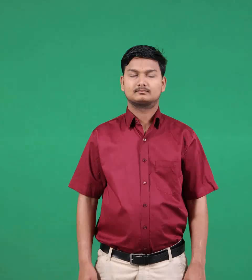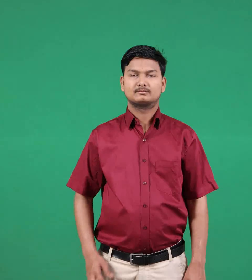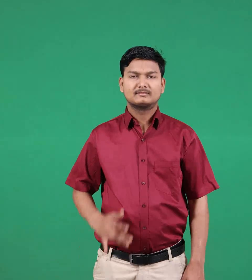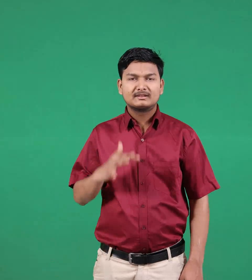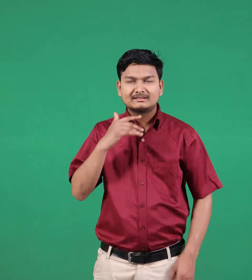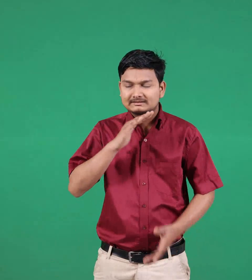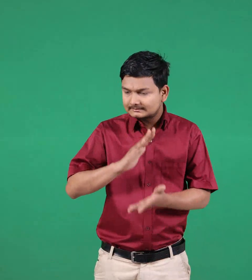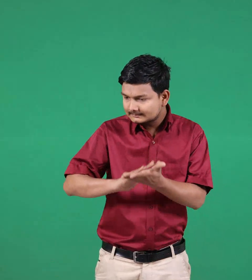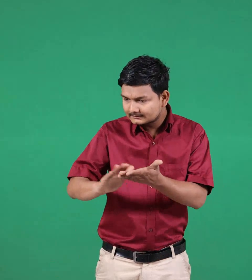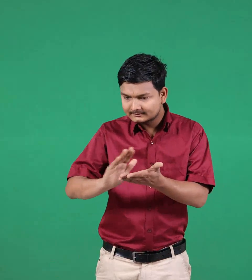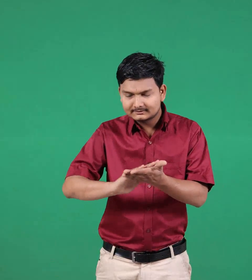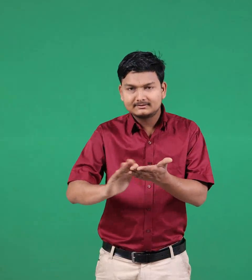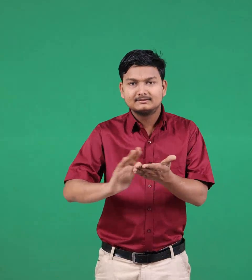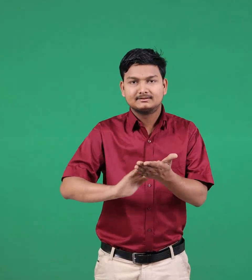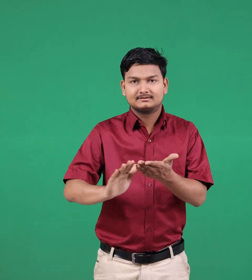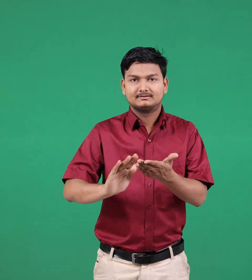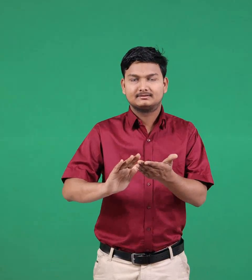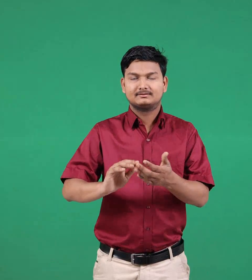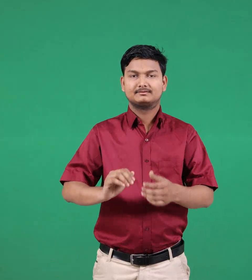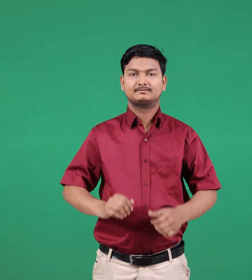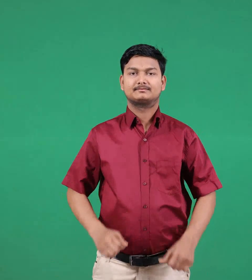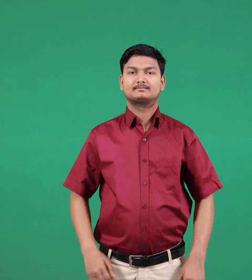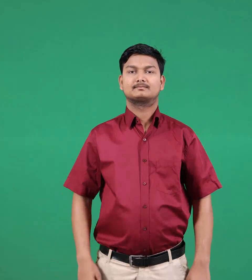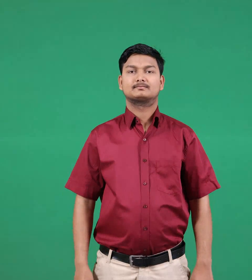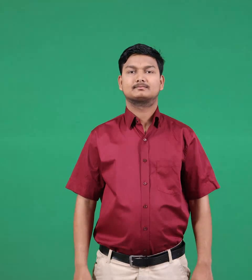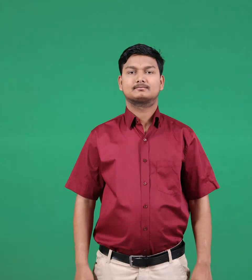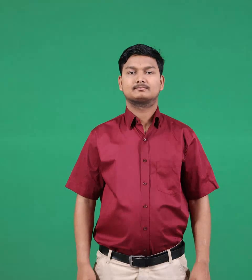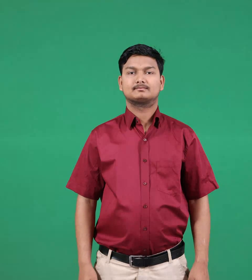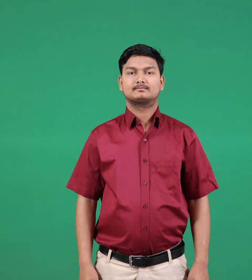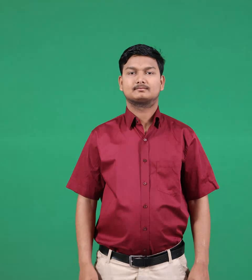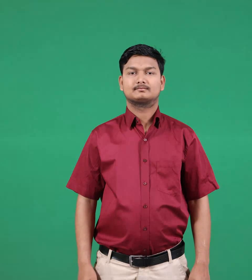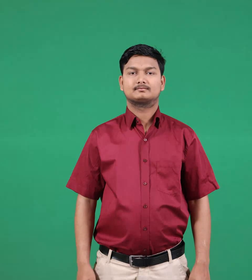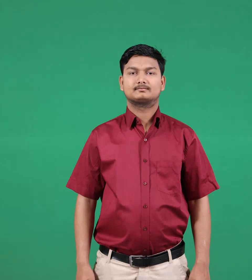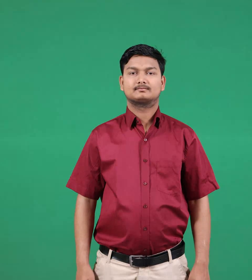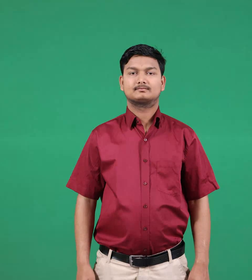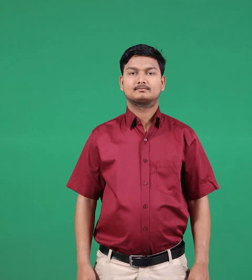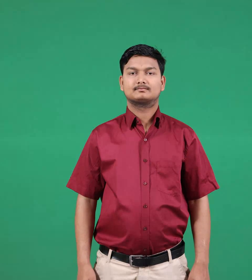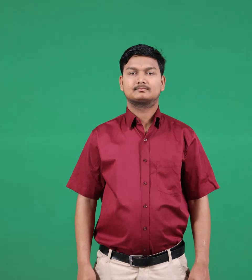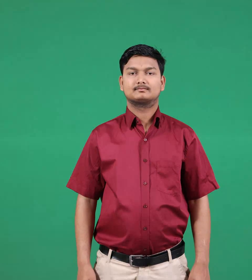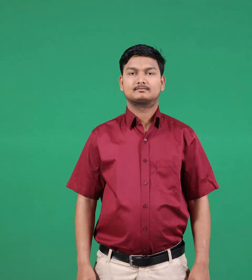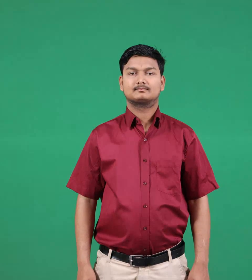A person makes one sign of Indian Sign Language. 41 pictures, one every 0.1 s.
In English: cleans
